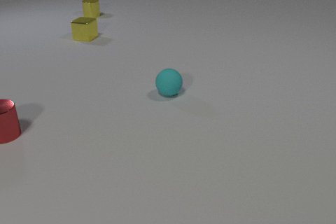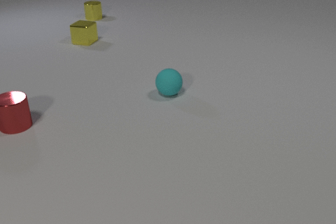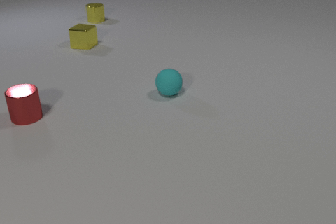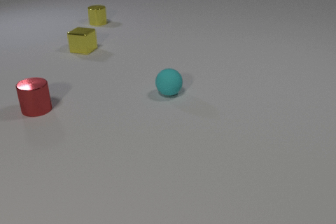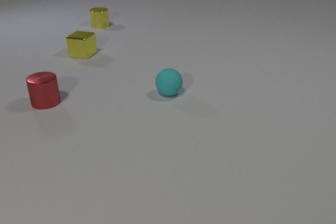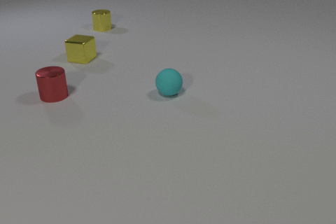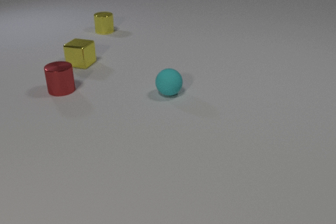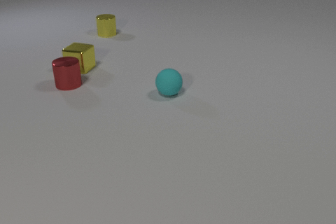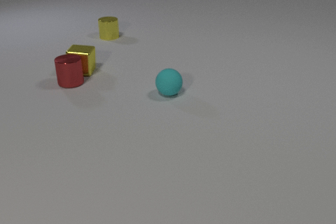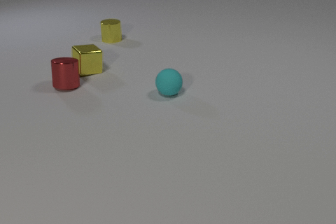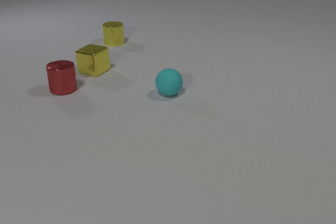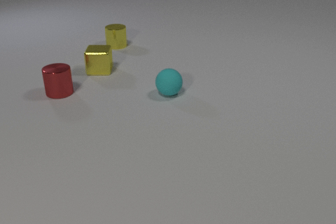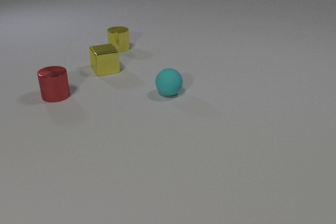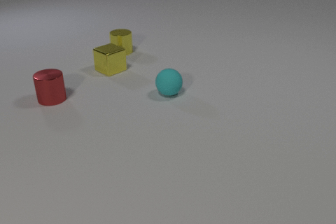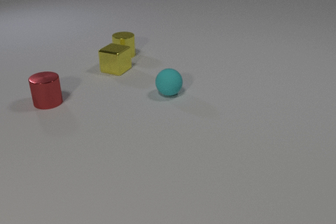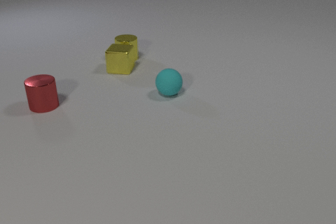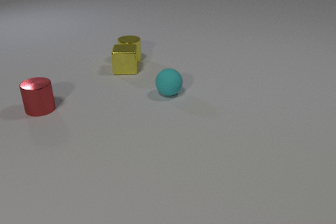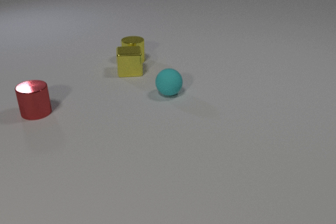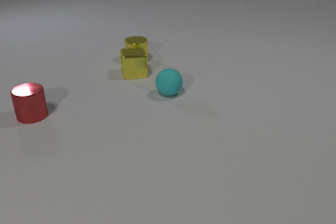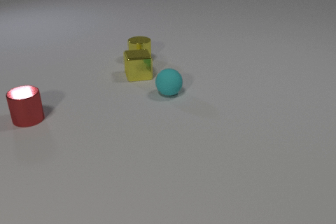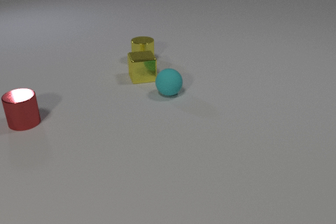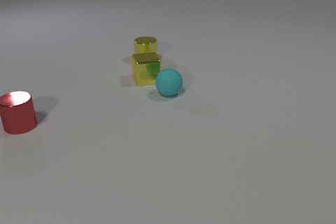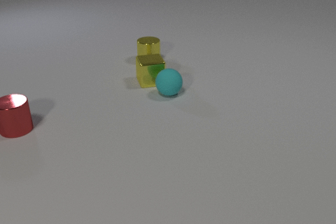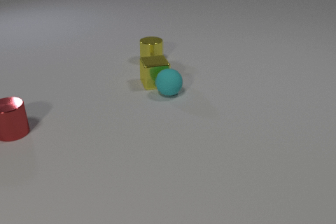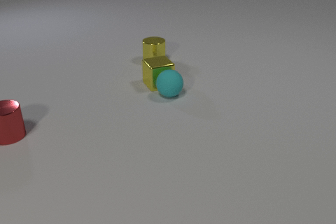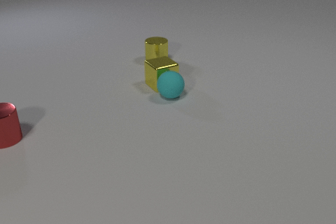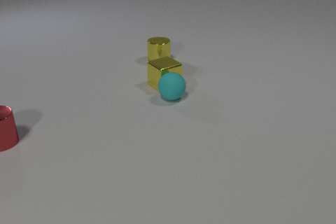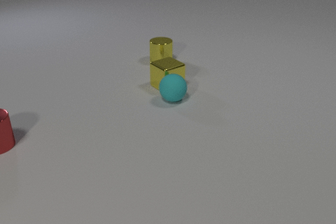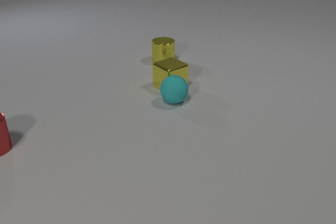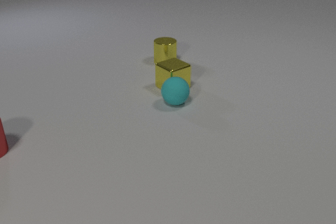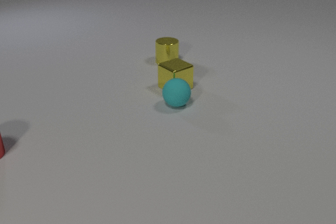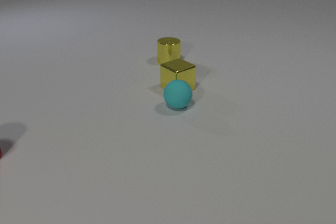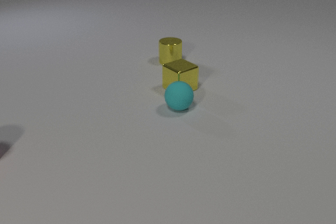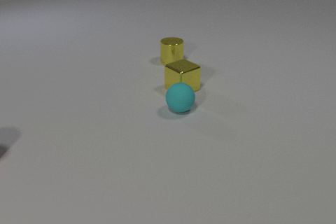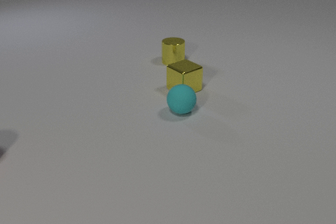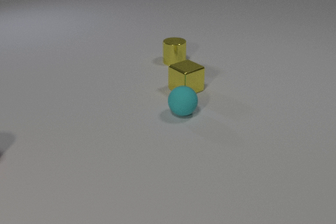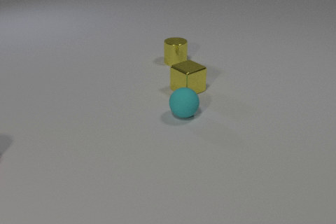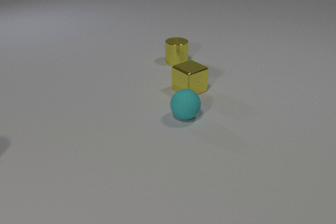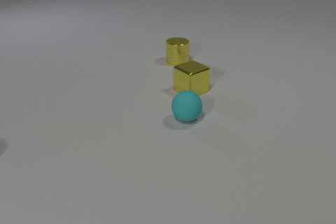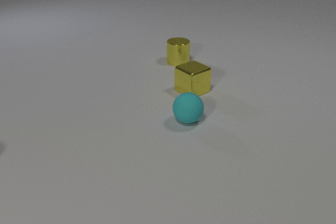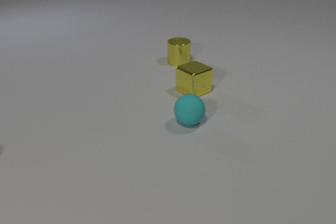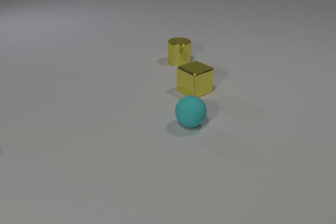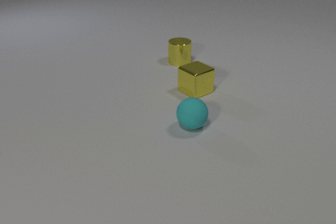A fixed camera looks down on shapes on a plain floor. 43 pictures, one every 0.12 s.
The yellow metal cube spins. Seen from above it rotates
counterclockwise.
The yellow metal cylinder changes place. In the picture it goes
toward the camera.
0.00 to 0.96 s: The yellow metal cube slides toward the camera. The red metal cylinder slides away from the camera and to the right. The yellow metal cylinder slides toward the camera. The yellow metal cube and the red metal cylinder collide.
0.96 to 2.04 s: The yellow metal cube slides to the right, spins counterclockwise seen from above by about 195 degrees, its near face sliding to the right. The red metal cylinder slides toward the camera and to the left. The yellow metal cylinder slides toward the camera. The yellow metal cube and the yellow metal cylinder collide.
2.04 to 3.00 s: The yellow metal cube slides toward the camera and to the right, spins counterclockwise seen from above by about 30 degrees, its near face sliding to the right. The red metal cylinder slides toward the camera and to the left. The yellow metal cylinder slides to the right. The cyan rubber sphere rolls toward the camera. The yellow metal cube and the cyan rubber sphere collide.
3.00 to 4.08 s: The yellow metal cube slides to the right. The red metal cylinder slides toward the camera and to the left, leaves at the left edge. The yellow metal cylinder slides to the right. The cyan rubber sphere rolls toward the camera.
4.08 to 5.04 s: The yellow metal cube slides to the right. The yellow metal cylinder slides to the right. The cyan rubber sphere rolls toward the camera.
How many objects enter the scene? 0.
Are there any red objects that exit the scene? yes.
What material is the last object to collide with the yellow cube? rubber.
